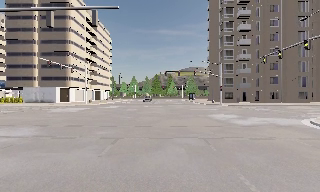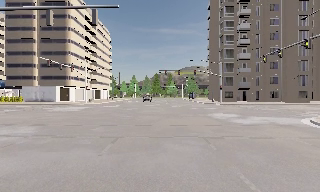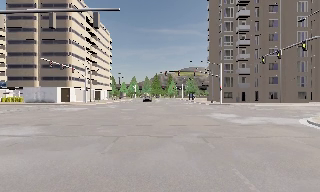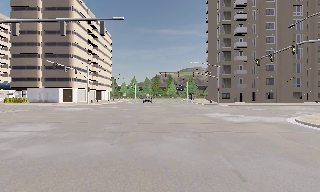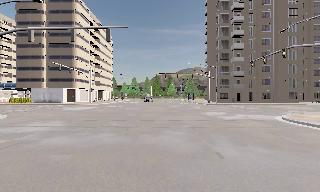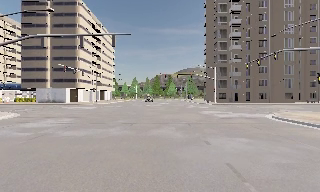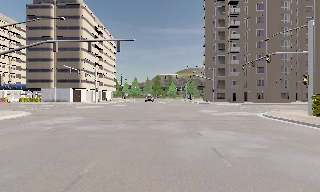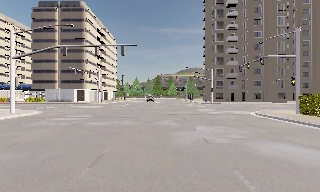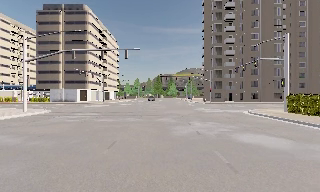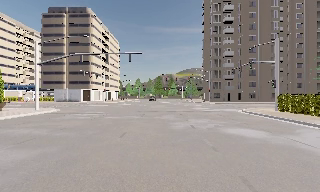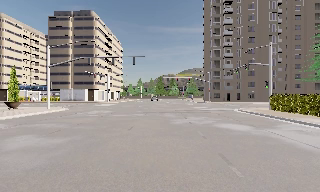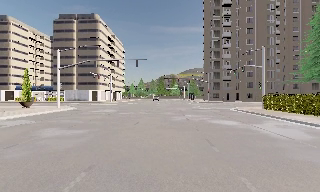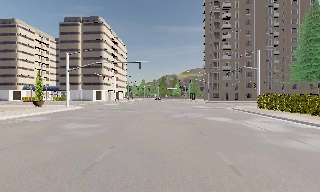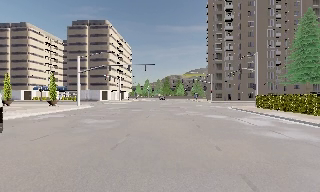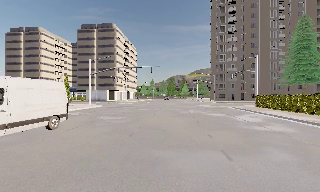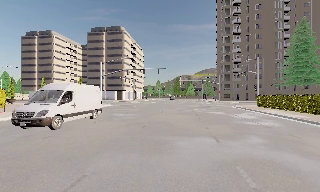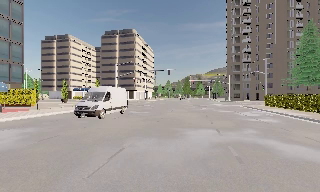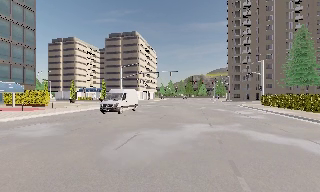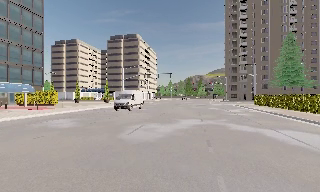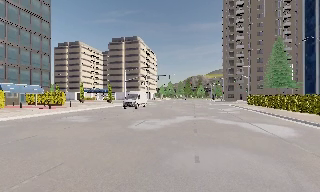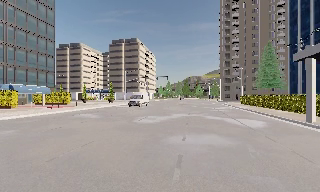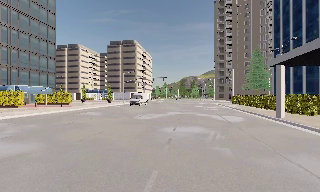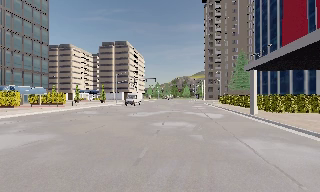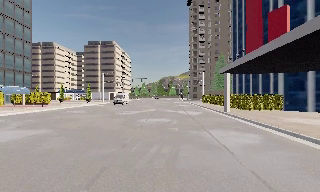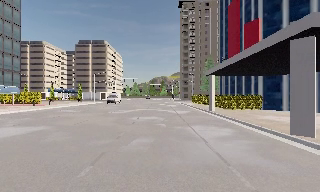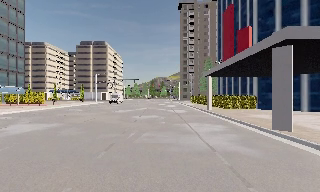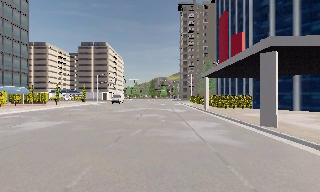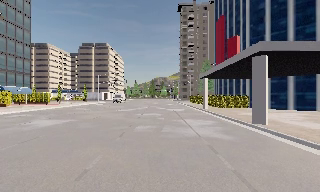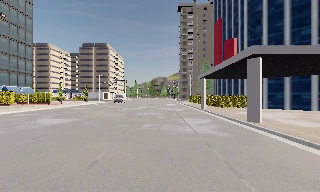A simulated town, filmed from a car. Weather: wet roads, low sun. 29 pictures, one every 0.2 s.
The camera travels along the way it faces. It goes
backward.
0.0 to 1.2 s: The camera travels backward, about 5 m, so what stands in front gets smaller. It gains speed.
1.2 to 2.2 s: The camera travels backward, about 7 m, so what stands in front gets smaller.
2.2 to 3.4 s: The camera pans to its left, which is counterclockwise from overhead, by about 10 degrees. It travels backward, about 10 m, so what stands in front gets smaller.
3.4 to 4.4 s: The camera travels backward, about 10 m, so what stands in front gets smaller.
4.4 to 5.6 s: The camera travels backward, about 6 m, so what stands in front gets smaller. It loses speed.
The film runs backward here.
